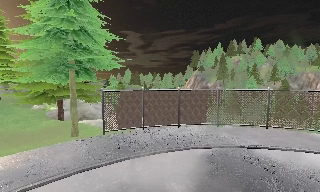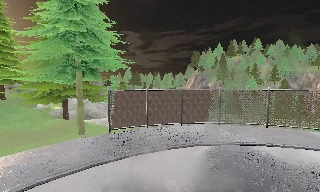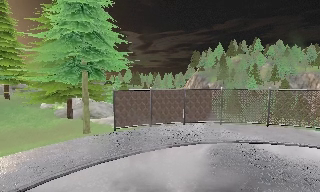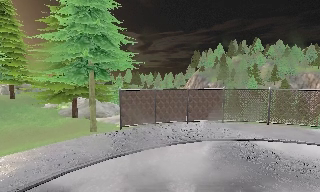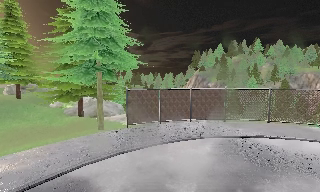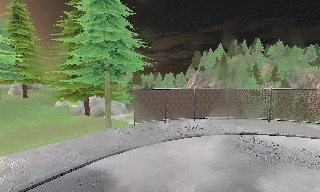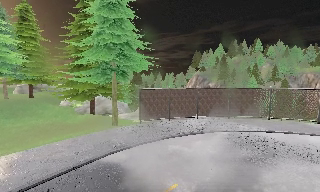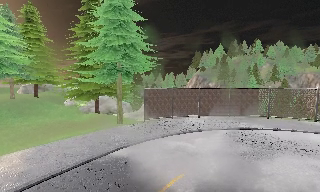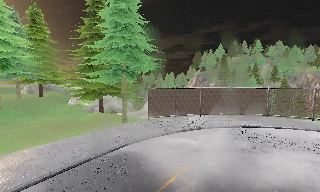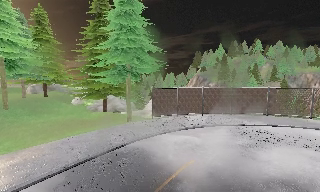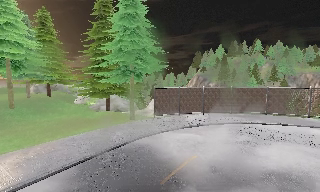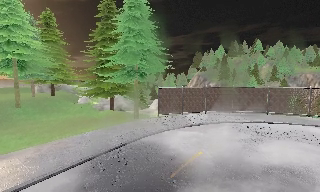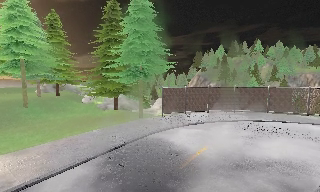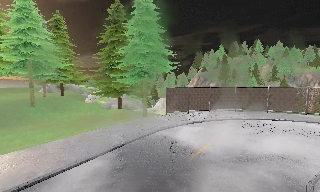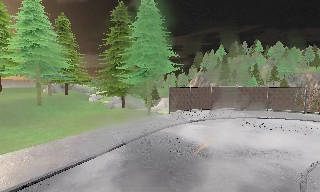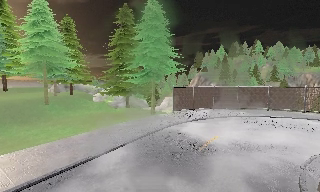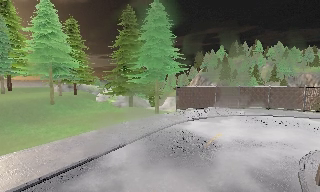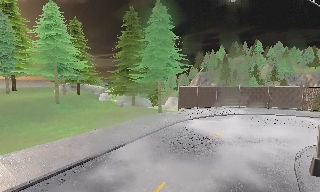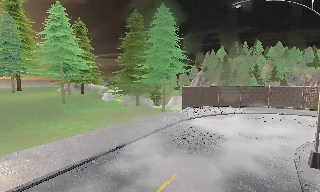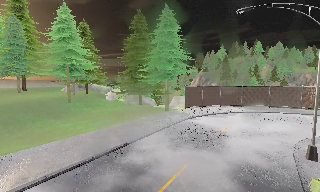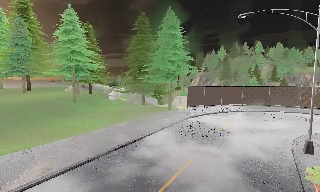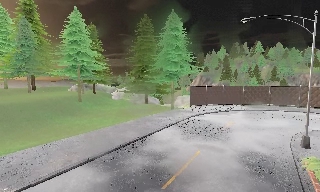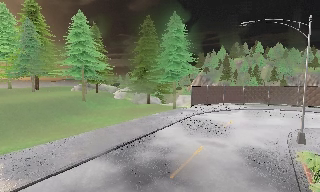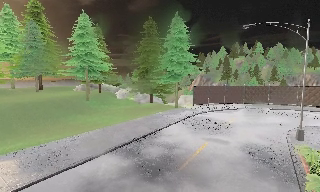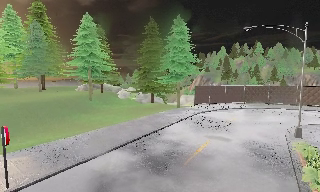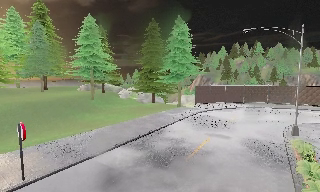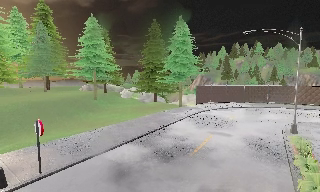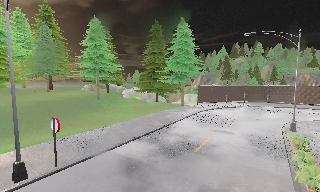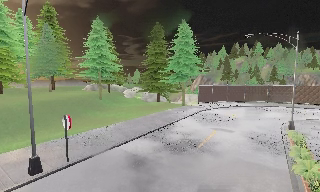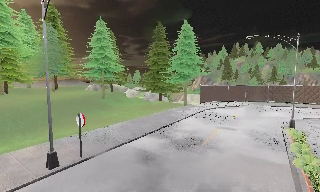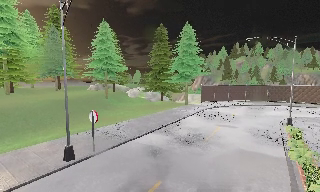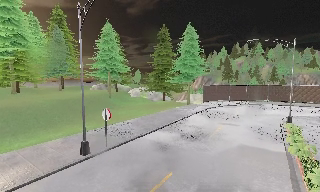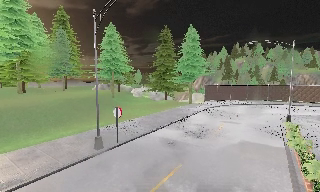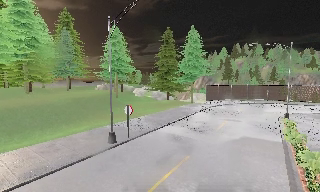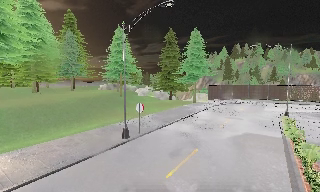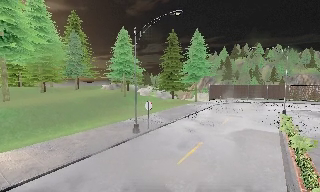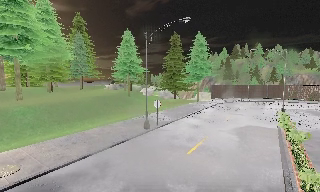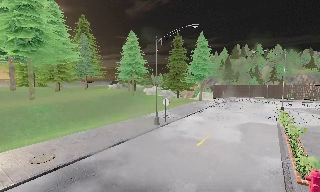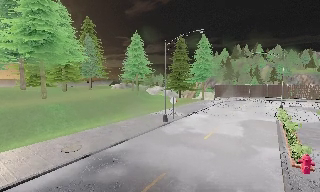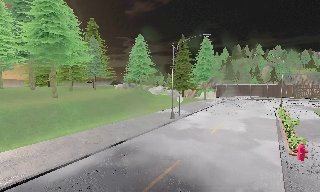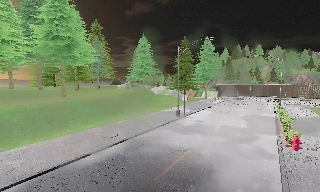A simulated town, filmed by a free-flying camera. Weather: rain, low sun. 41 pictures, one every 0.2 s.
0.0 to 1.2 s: The camera travels backward and to its left, about 3.5 m, so what stands in front gets smaller. It gains speed.
1.2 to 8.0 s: The camera travels backward and to its left, about 30 m, so what stands in front gets smaller.
The film runs backward here.
